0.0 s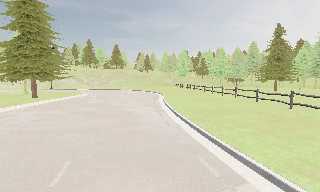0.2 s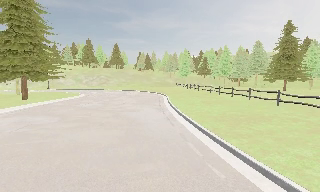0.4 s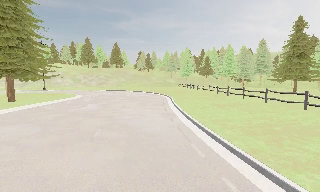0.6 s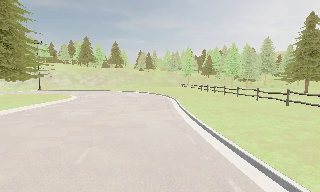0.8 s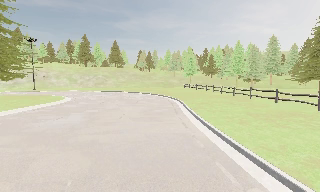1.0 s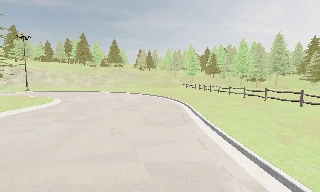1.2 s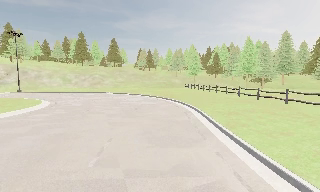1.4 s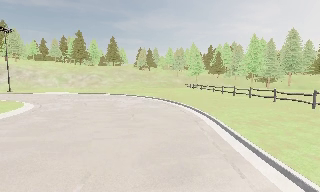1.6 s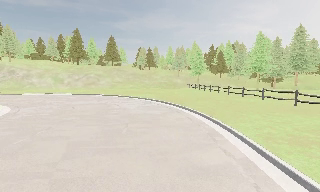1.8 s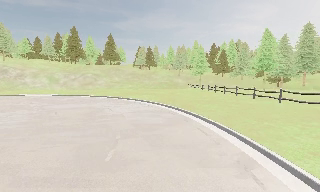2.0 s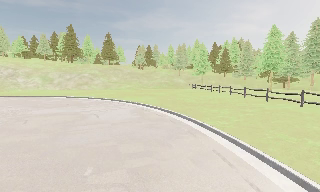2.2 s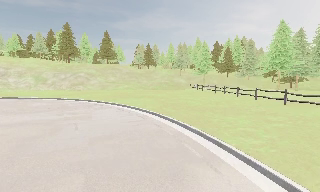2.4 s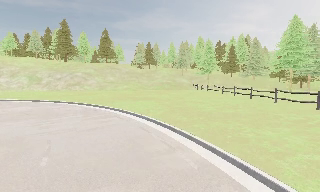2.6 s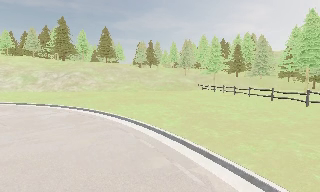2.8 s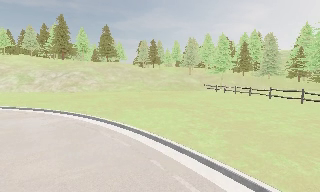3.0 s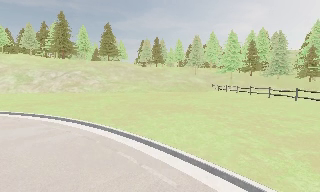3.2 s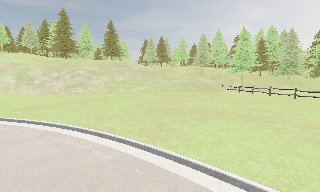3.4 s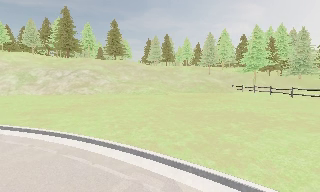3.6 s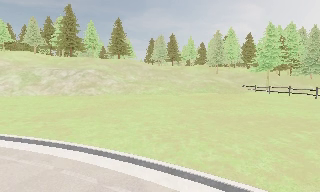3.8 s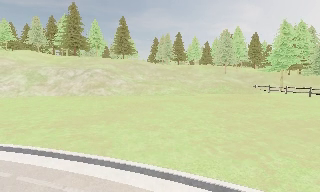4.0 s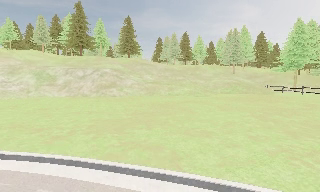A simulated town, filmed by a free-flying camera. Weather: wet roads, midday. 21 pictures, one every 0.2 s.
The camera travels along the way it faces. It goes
forward.
0.0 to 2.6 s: The camera travels forward, about 30 m, so what stands in front looms larger.
2.6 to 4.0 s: The camera travels to its left and forward, about 16 m, so close, fixed things drift to the right.
The film runs forward here.
